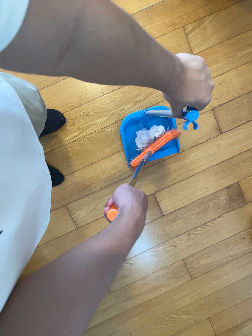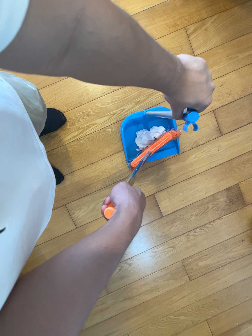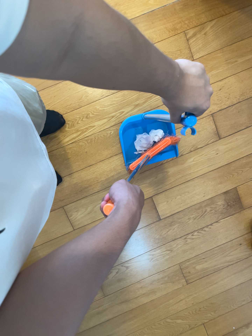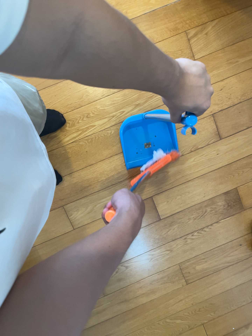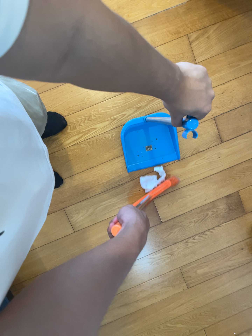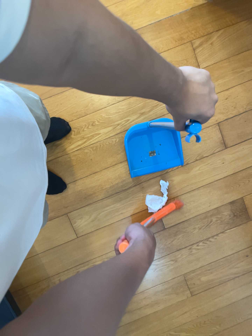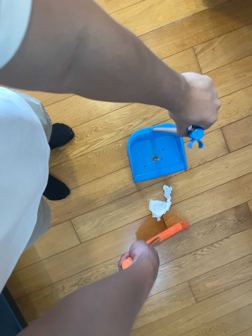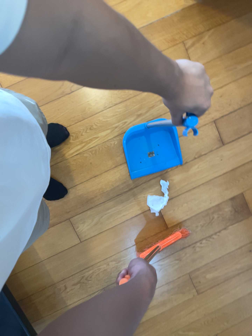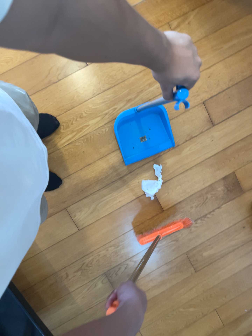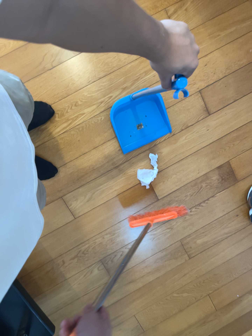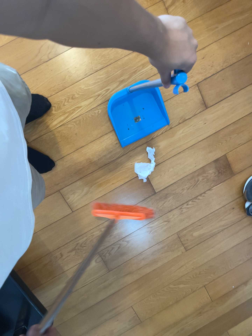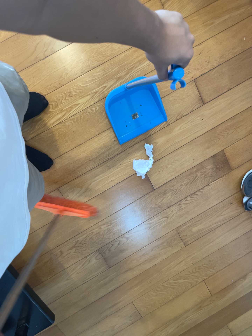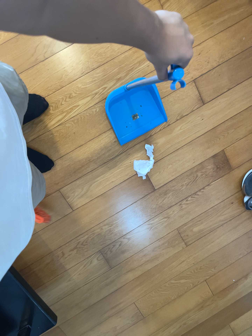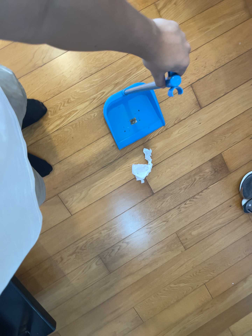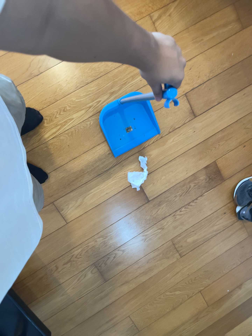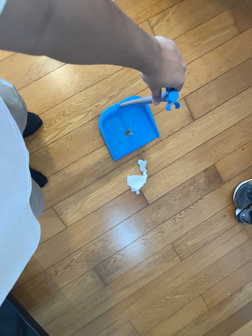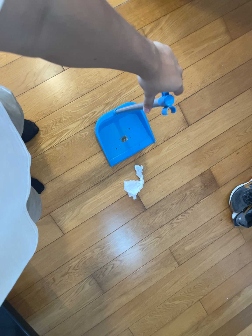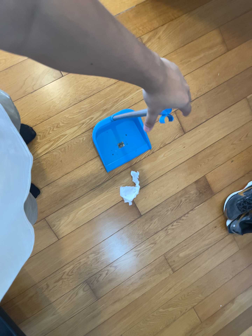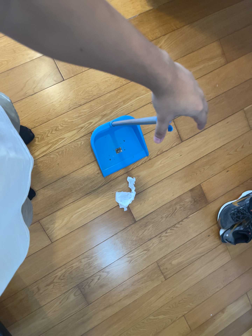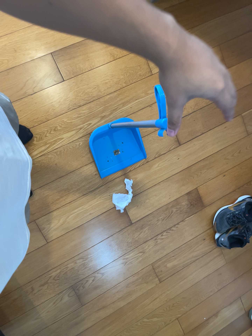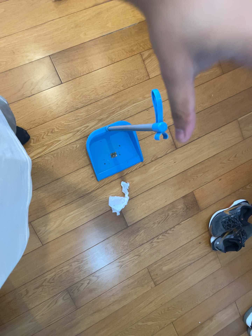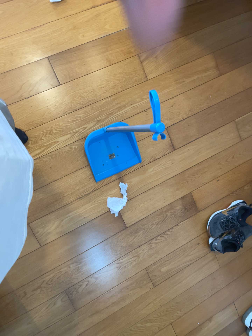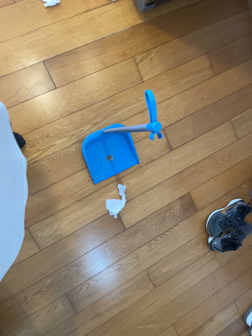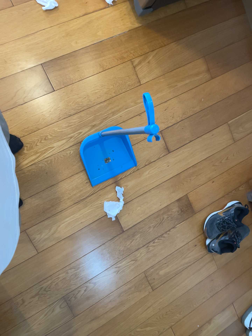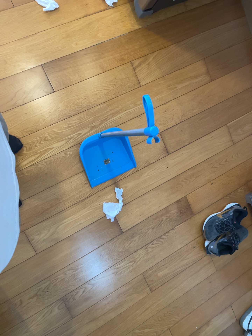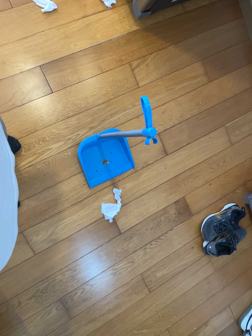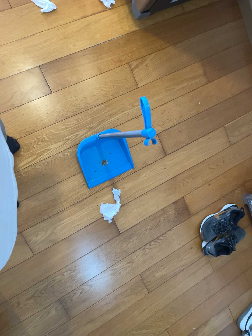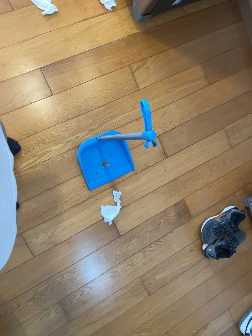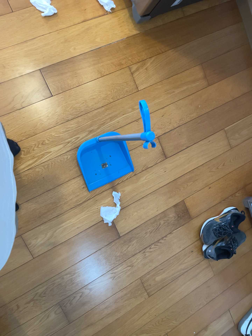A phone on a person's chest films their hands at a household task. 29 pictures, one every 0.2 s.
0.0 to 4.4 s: The camera swings to its right by about 10 degrees, and the scene slides to the left. It travels backward, about 8 cm, so what stands in front gets smaller.
4.4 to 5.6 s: The camera keeps its place and its aim.
The film runs backward here.
